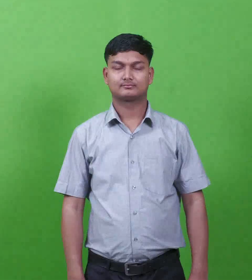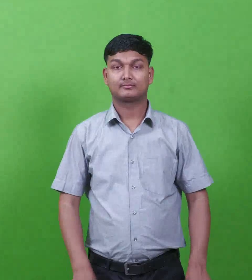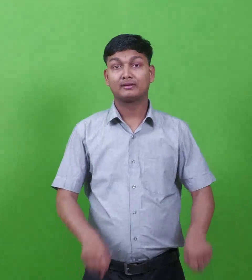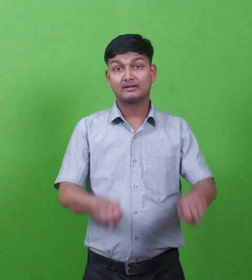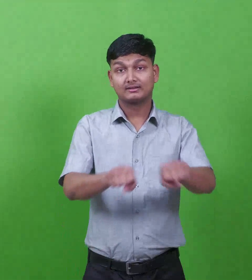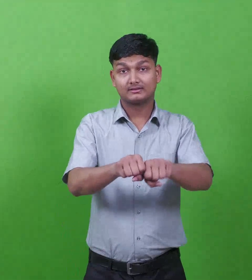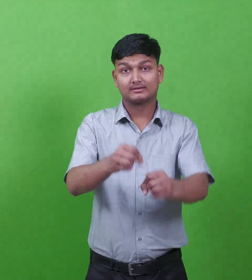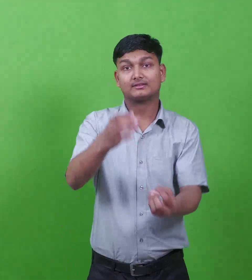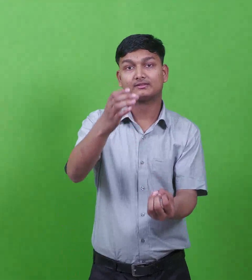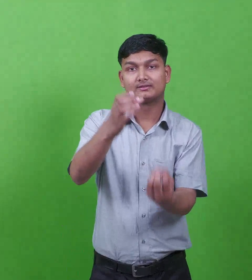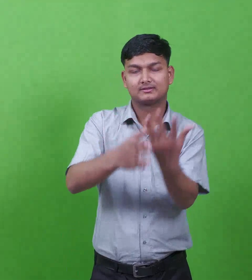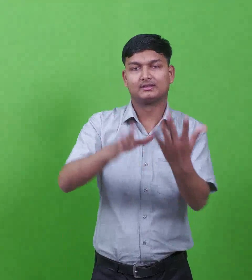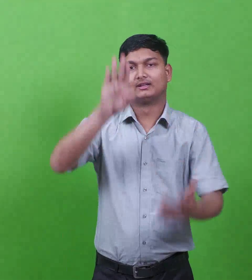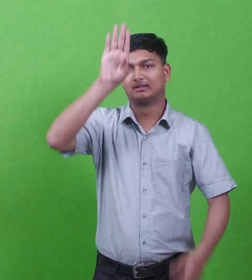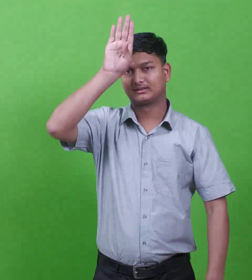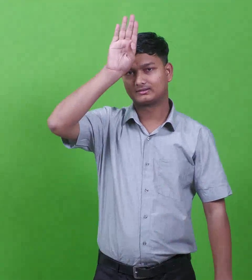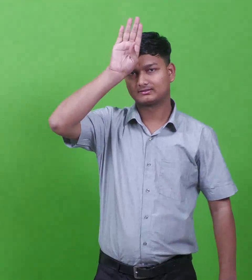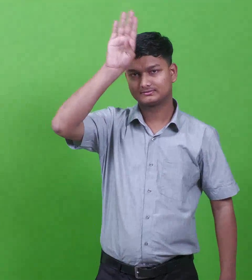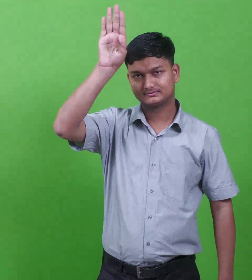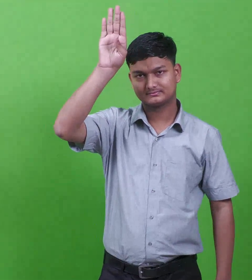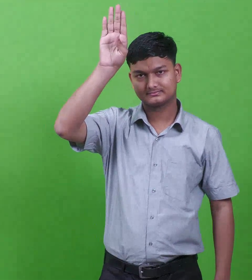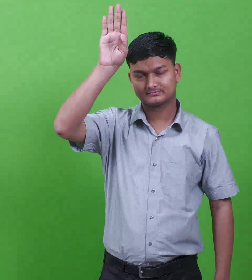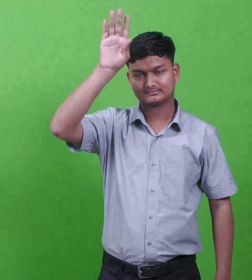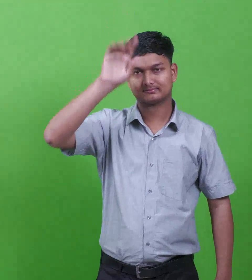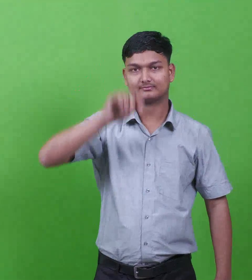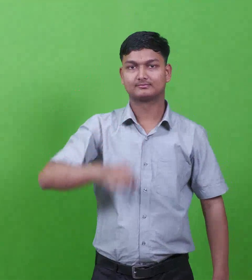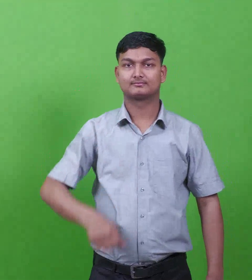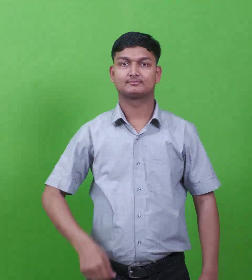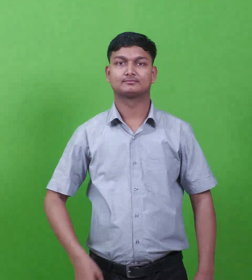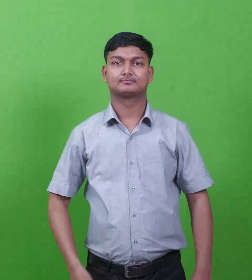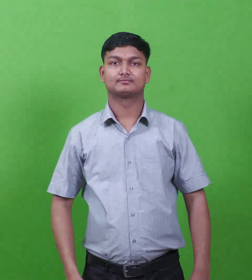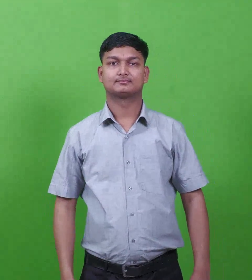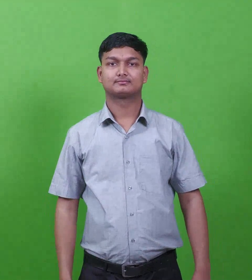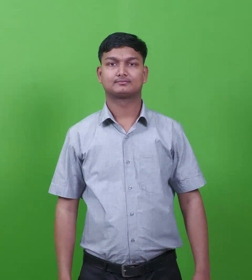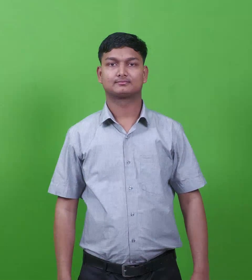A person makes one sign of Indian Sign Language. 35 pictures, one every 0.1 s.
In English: king birsha (king of gomorrah)
